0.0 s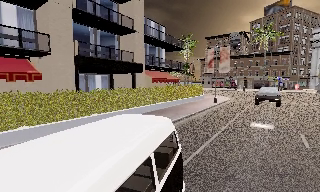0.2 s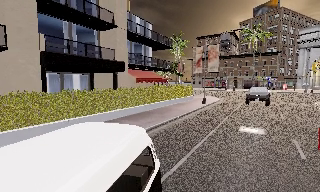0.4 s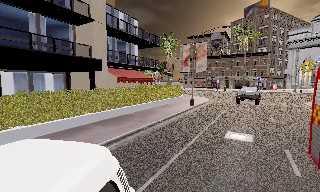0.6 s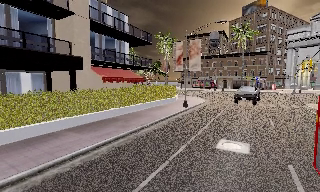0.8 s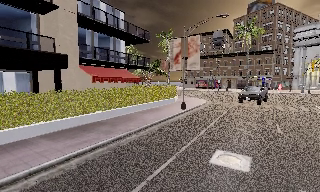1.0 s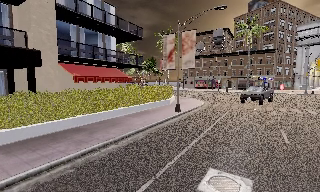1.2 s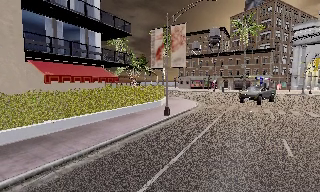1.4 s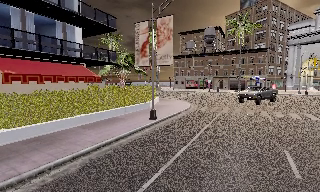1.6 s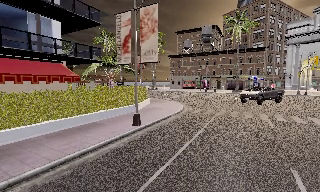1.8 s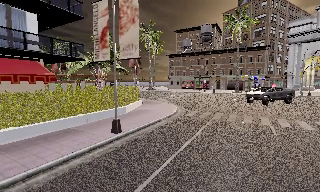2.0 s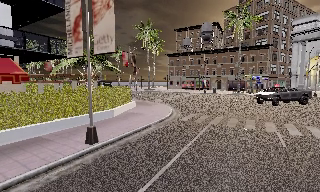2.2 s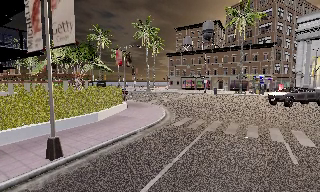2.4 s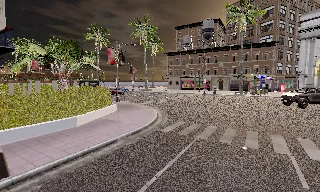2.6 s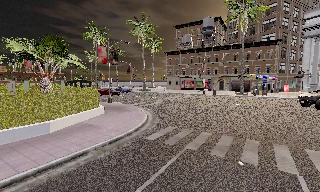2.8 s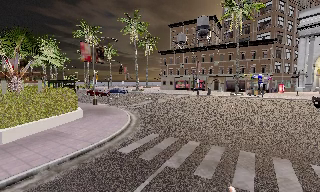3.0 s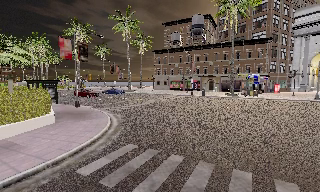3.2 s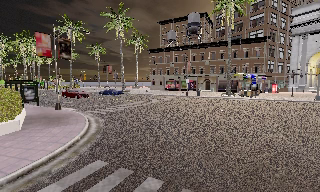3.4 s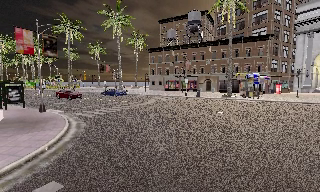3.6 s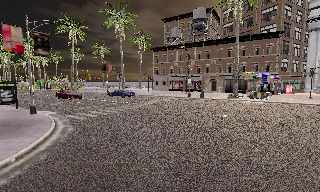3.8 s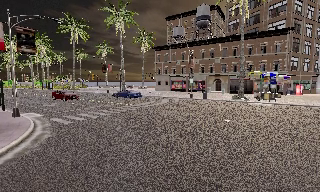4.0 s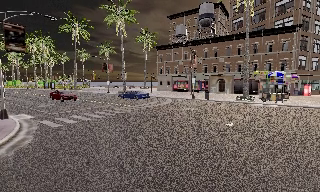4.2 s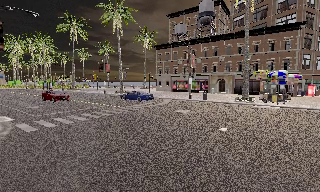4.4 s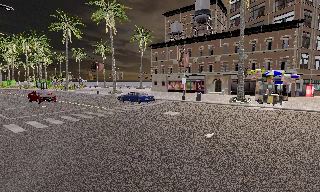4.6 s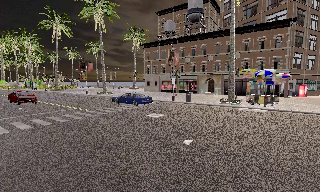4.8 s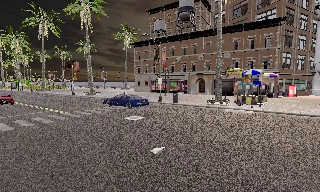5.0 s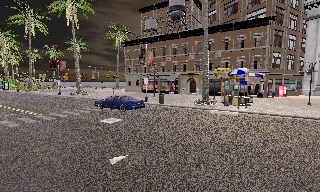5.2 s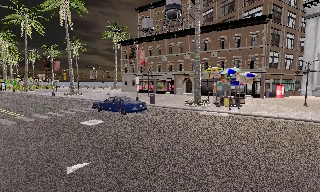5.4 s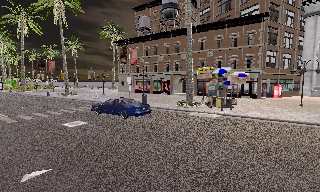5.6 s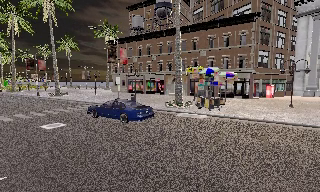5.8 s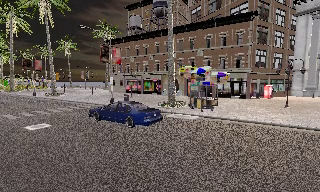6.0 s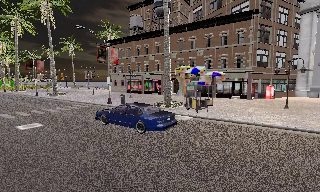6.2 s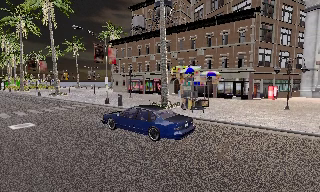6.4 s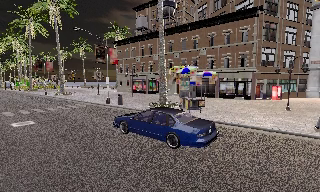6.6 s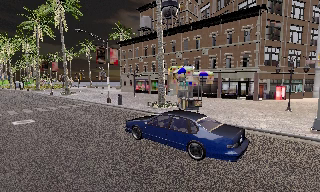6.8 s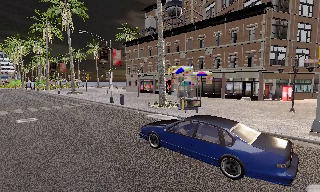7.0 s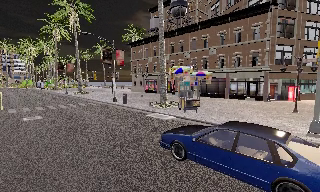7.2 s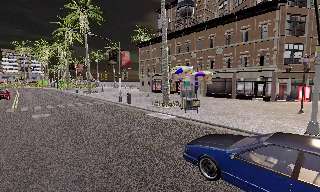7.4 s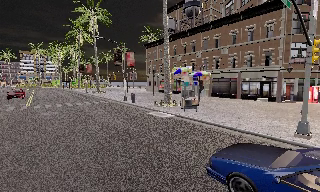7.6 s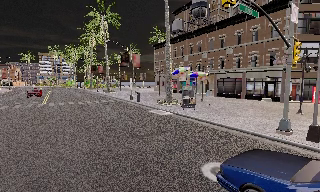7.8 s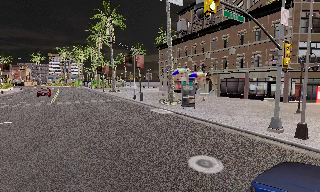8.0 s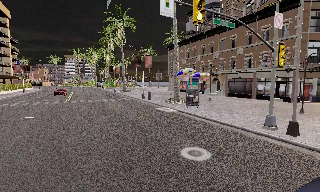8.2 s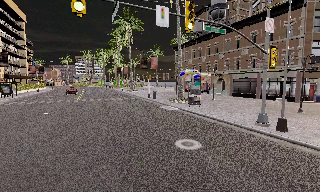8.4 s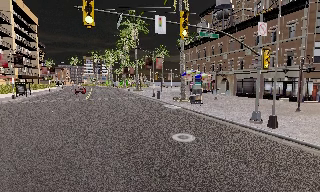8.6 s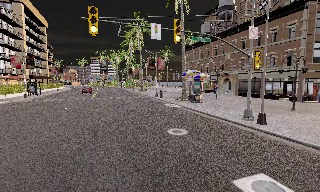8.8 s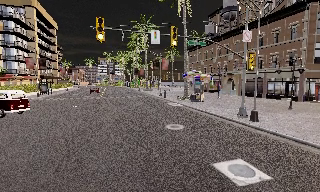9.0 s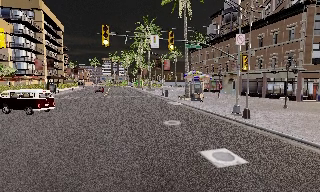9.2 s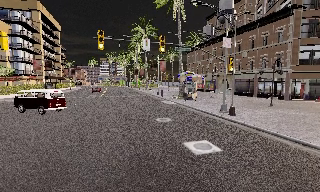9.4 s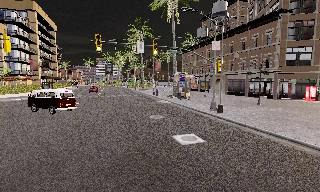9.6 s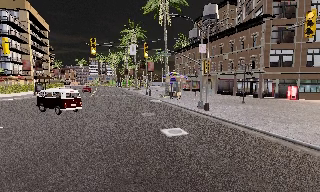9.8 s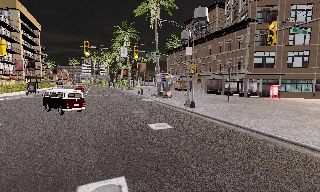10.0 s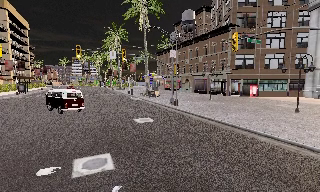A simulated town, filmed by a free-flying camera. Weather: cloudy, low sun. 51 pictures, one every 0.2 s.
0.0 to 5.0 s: The camera travels forward and to its right, about 35 m, so what stands in front looms larger.
5.0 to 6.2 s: The camera travels to its right, about 6 m, so close, fixed things drift to the left.
6.2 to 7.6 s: The camera pans to its left, which is counterclockwise from overhead, by about 20 degrees. It travels to its right, about 6 m.
7.6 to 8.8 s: The camera pans to its left, which is counterclockwise from overhead, by about 15 degrees. It travels backward and to its right, about 6 m, so what stands in front gets smaller.
8.8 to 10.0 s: The camera travels backward, about 6 m, so what stands in front gets smaller.
The film runs backward here.
